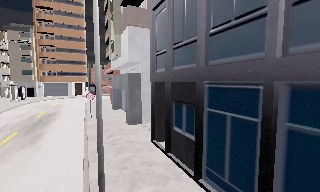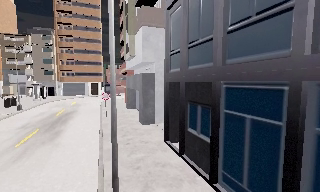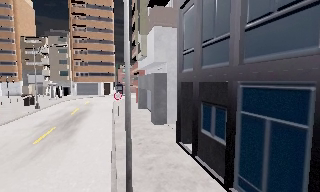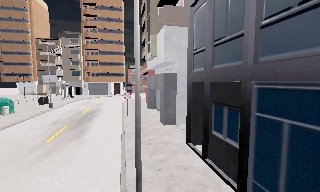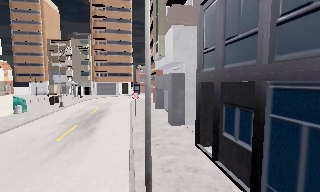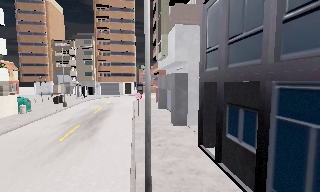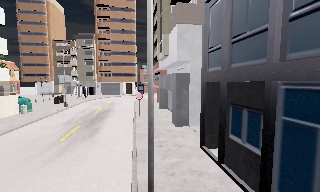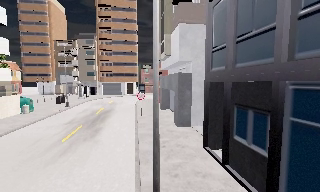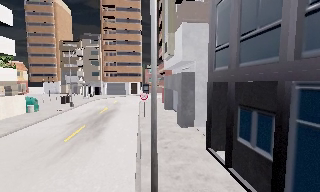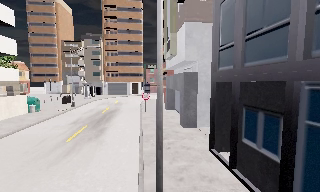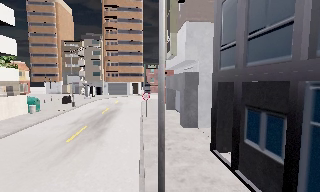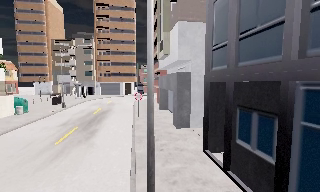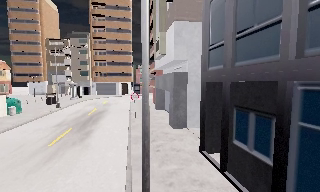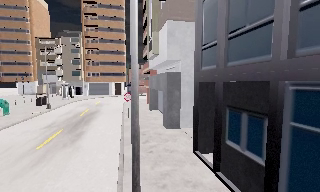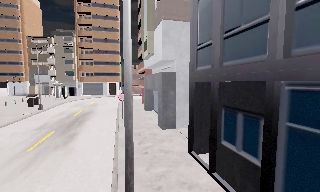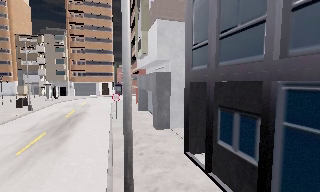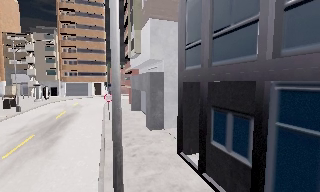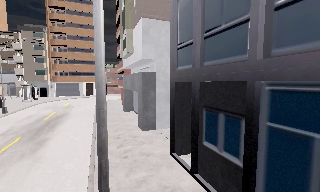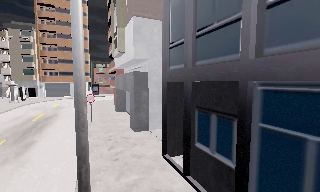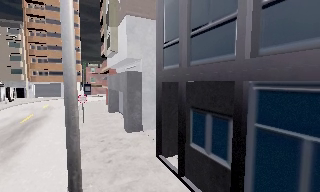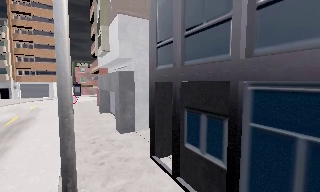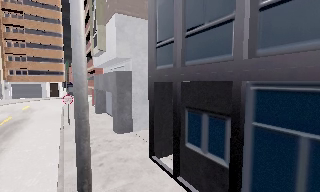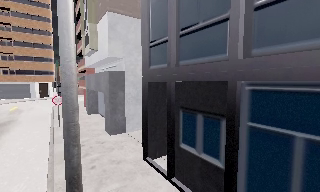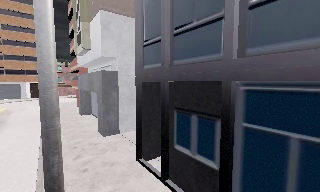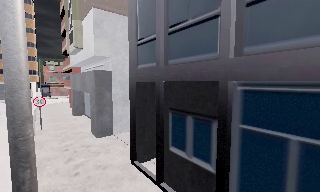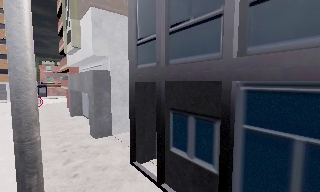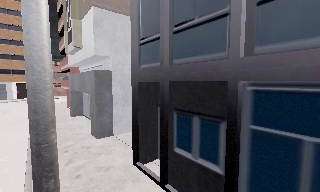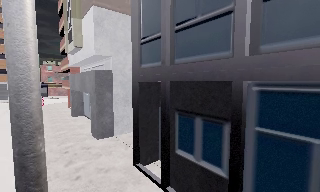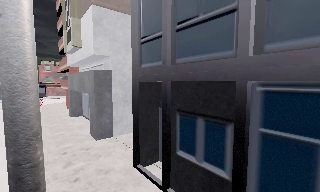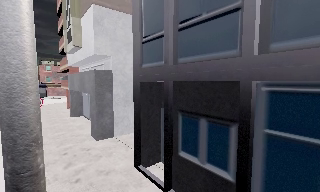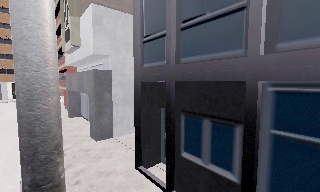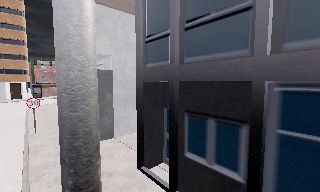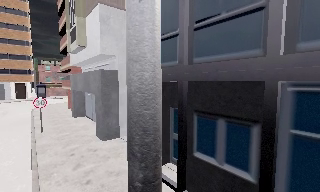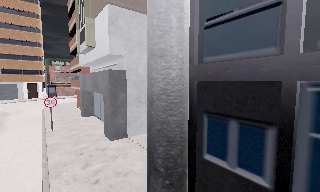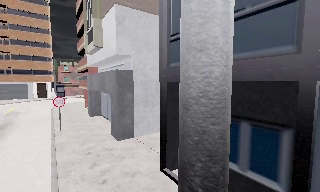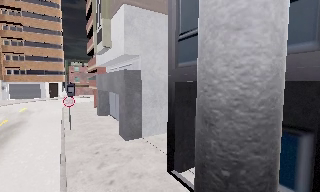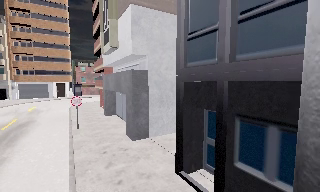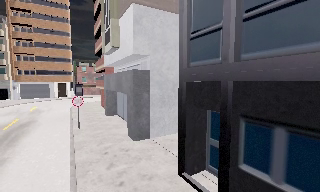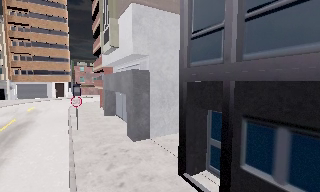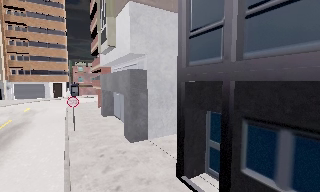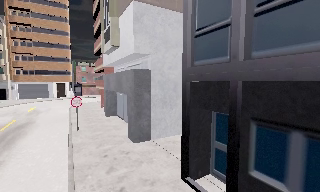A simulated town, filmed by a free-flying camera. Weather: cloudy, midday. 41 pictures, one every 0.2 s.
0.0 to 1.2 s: The camera pans to its left, which is counterclockwise from overhead, by about 15 degrees. It travels forward, about 0.5 m, so what stands in front looms larger.
1.2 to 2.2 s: The camera shifts only a little, or ends up much as it began.
2.2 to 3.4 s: The camera pans to its right, which is clockwise from overhead, by about 15 degrees. It travels forward, about 0.5 m, so what stands in front looms larger.
3.4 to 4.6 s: The scene slides to the left, as the camera pans about 15 degrees to its right.
4.6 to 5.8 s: The camera shifts only a little, or ends up much as it began.
5.8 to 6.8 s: The camera travels to its left, about 0.5 m, so close, fixed things drift to the right.
6.8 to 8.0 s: The camera travels forward, about 0.5 m, so what stands in front looms larger.
The film runs forward here.
